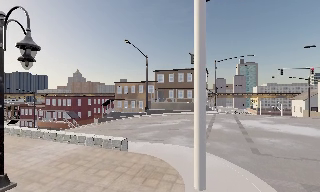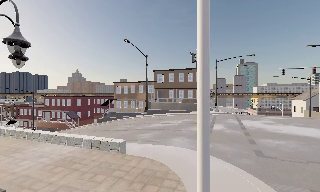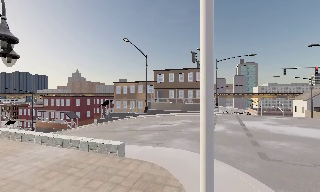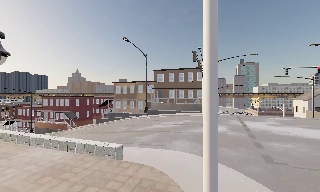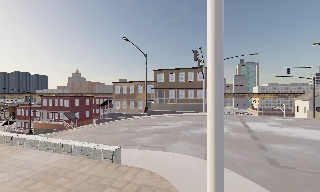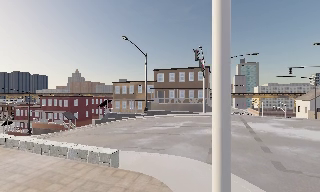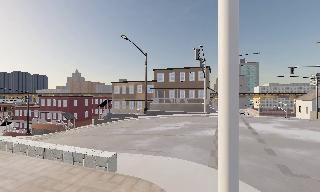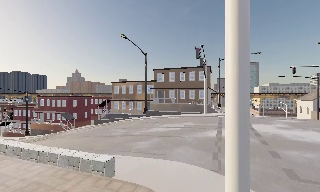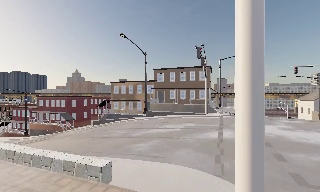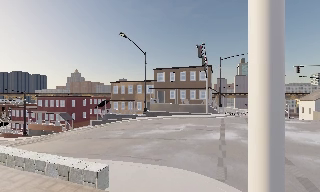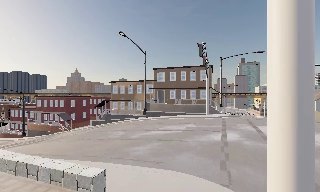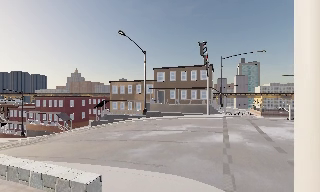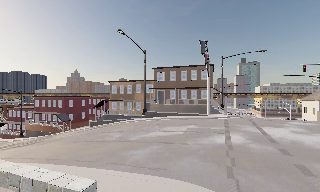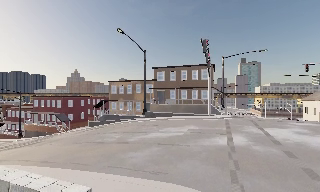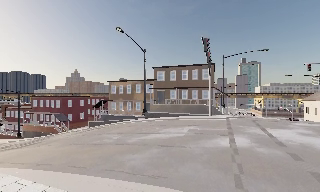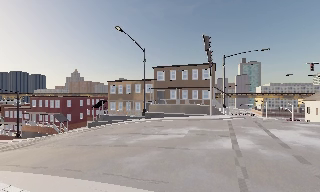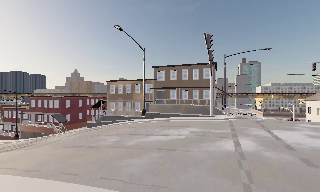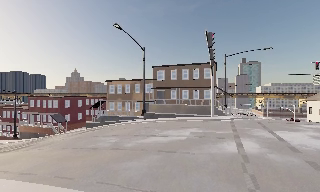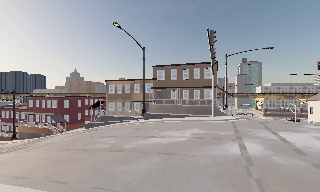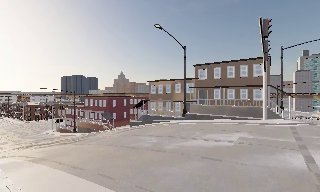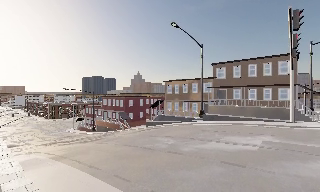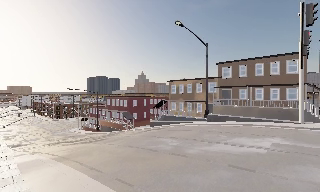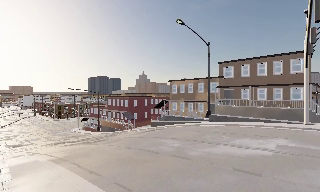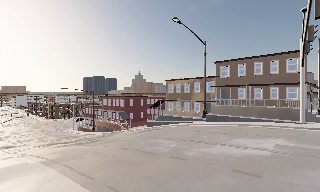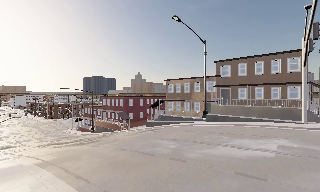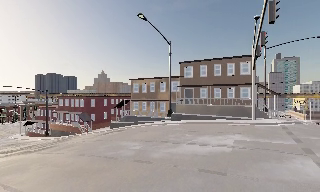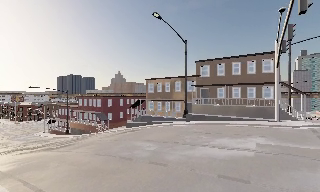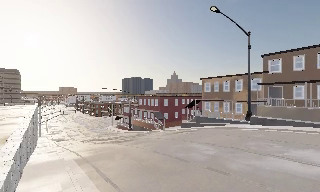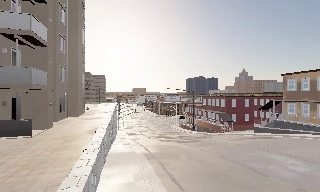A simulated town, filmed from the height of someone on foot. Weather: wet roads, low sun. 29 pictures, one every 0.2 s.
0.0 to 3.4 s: The camera travels forward, about 5 m, so what stands in front looms larger.
3.4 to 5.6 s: The camera swings to its left by about 55 degrees, and the scene slides to the right. It travels forward, about 3.5 m.
The film runs forward here.
